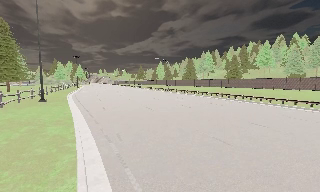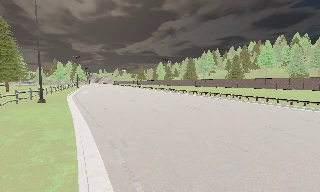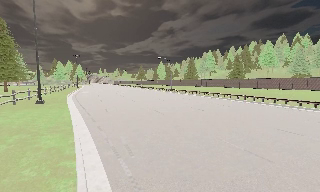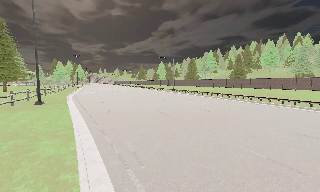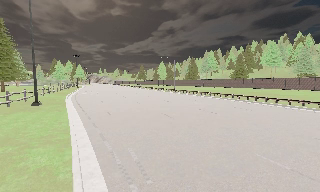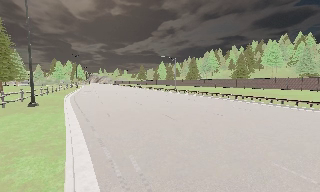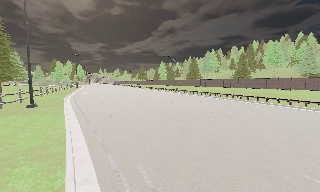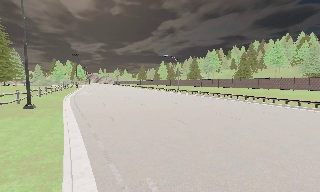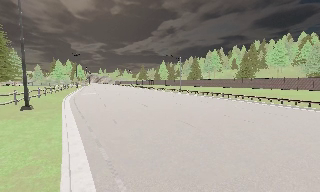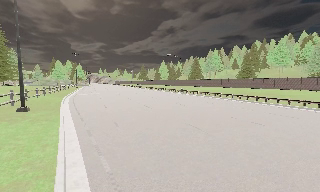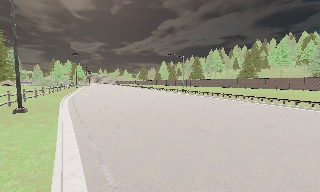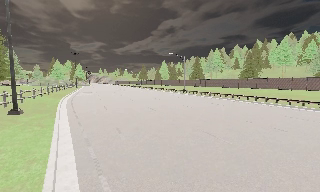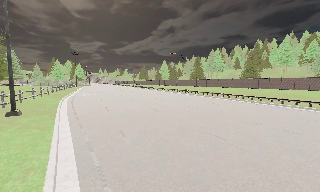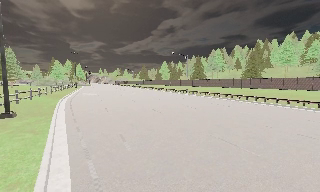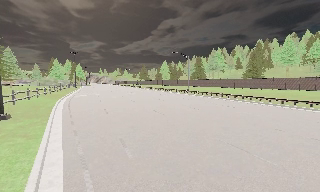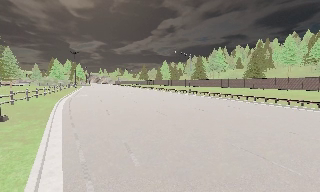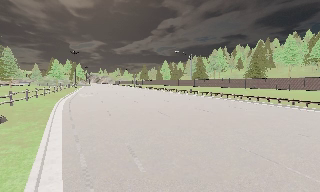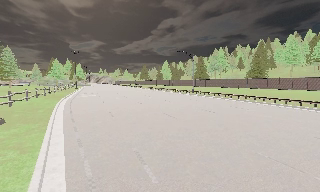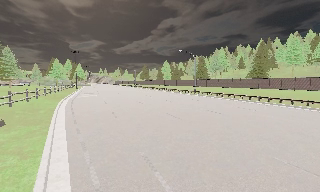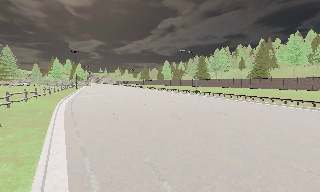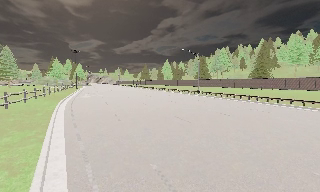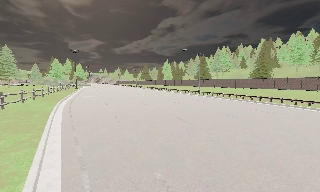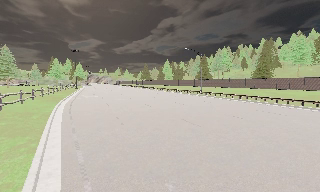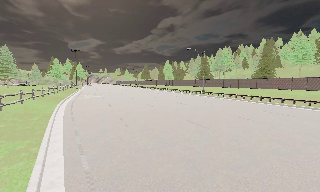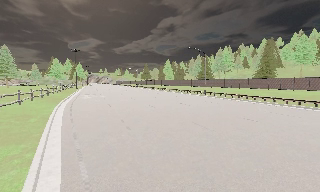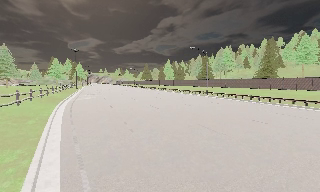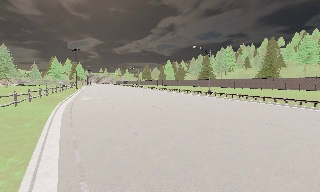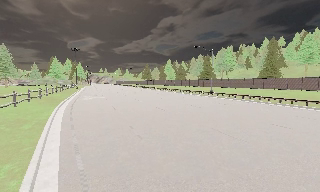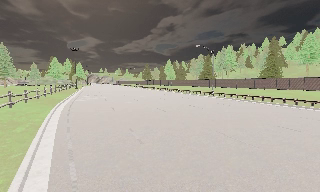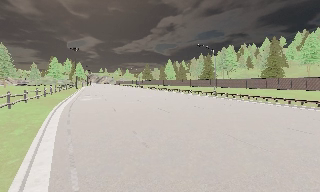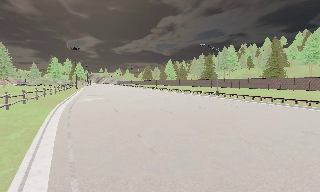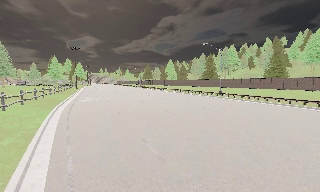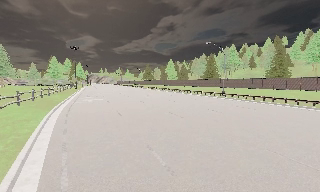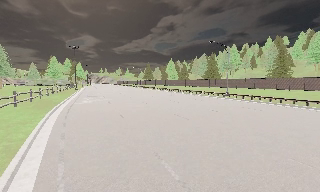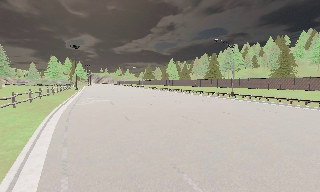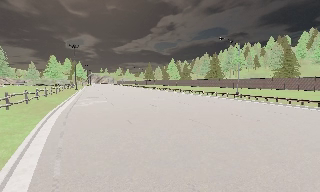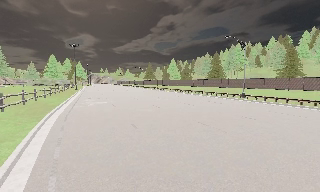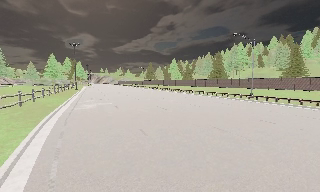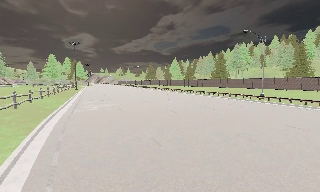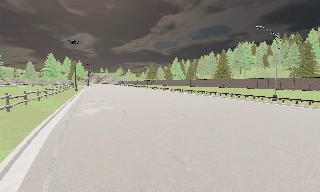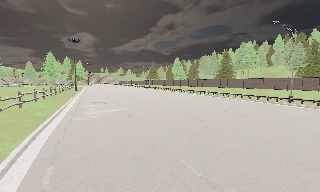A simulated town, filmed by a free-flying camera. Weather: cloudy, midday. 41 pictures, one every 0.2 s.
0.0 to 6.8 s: The camera travels forward and to its left, about 19 m, so what stands in front looms larger.
6.8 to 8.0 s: The camera travels forward and to its left, about 7 m, so what stands in front looms larger. It gains speed.
The film runs forward here.
